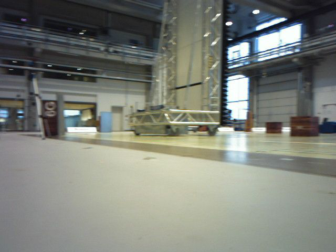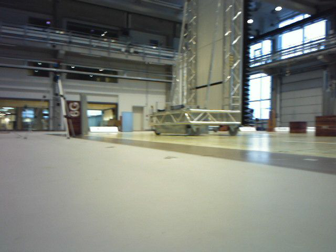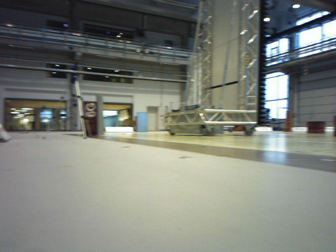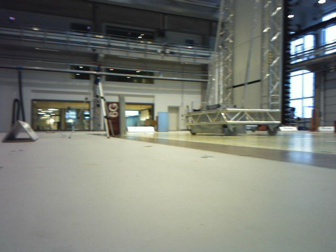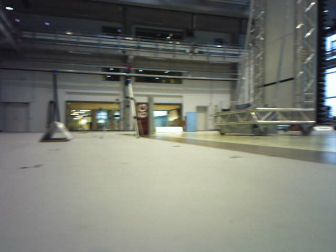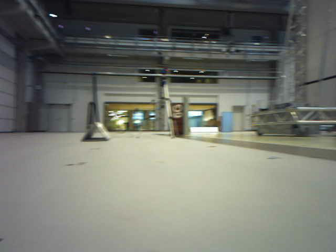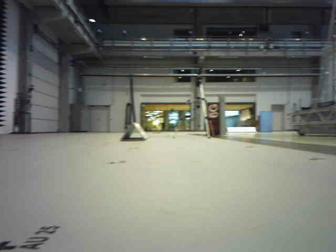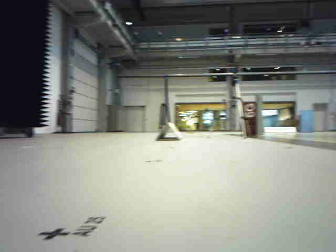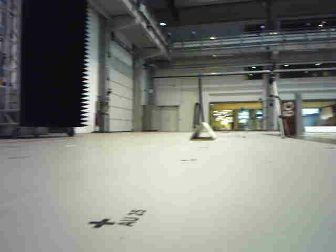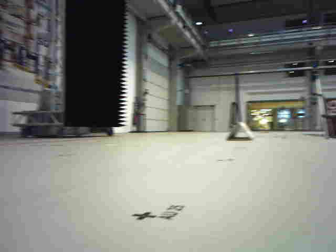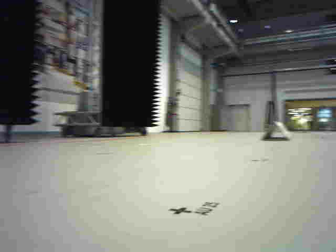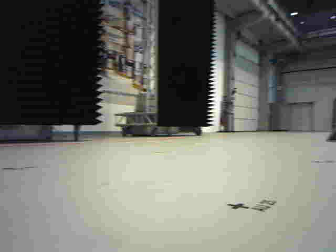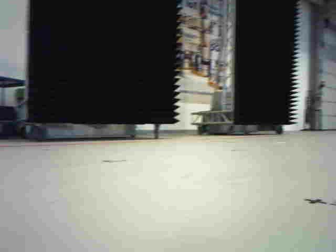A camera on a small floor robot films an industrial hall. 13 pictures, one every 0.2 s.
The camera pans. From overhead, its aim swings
counterclockwise.
The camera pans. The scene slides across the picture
to the right.
0.0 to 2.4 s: The camera swings to its left by about 80 degrees, and the scene slides to the right. It travels backward, about 0.4 m.
The film runs backward here.
